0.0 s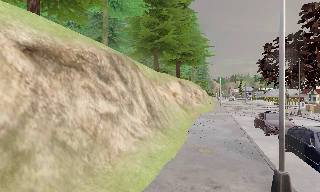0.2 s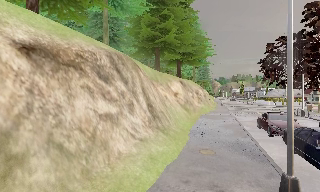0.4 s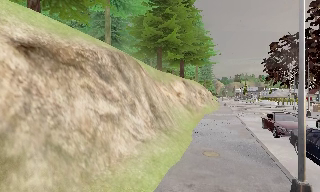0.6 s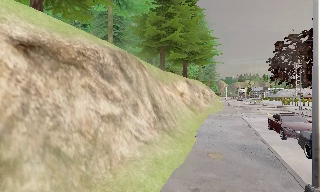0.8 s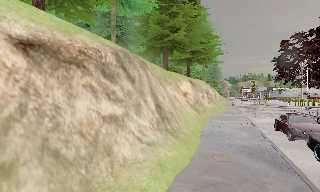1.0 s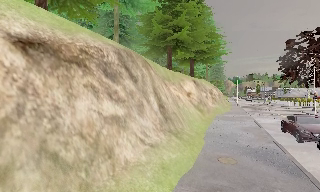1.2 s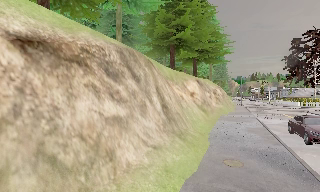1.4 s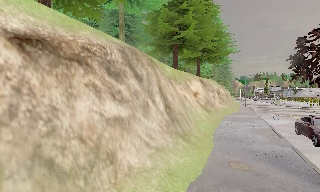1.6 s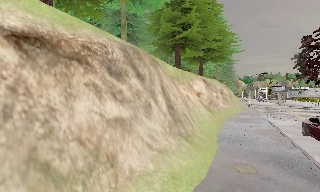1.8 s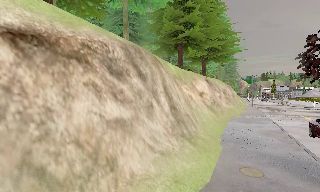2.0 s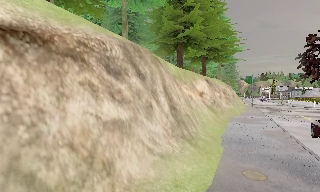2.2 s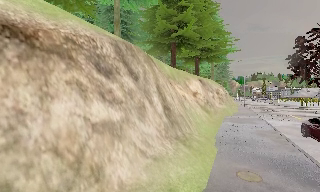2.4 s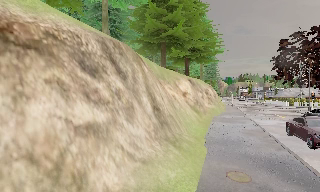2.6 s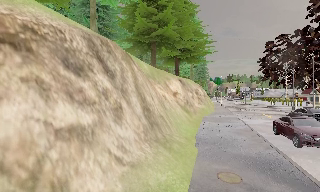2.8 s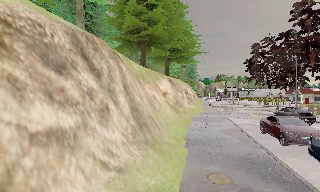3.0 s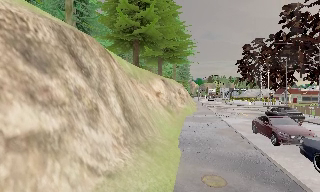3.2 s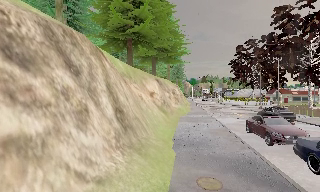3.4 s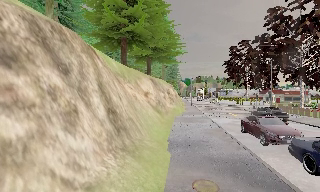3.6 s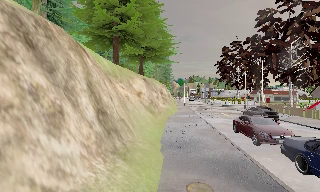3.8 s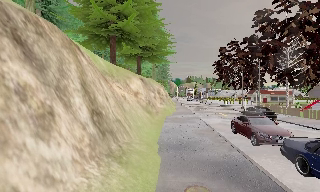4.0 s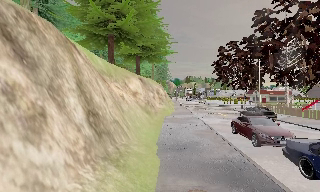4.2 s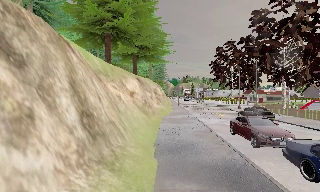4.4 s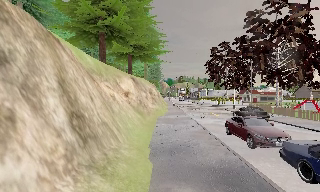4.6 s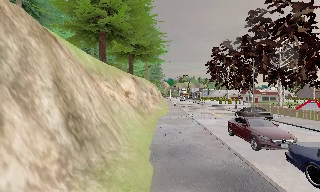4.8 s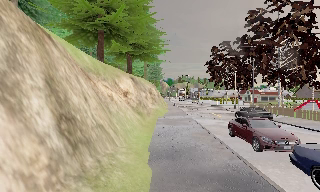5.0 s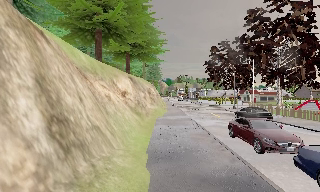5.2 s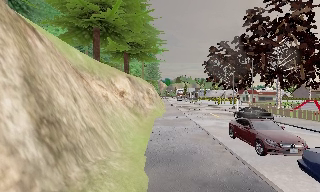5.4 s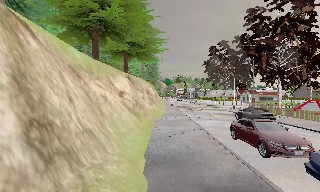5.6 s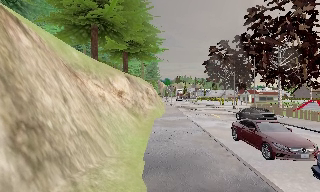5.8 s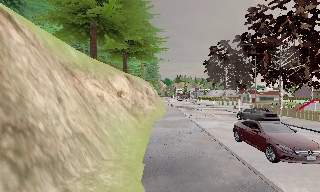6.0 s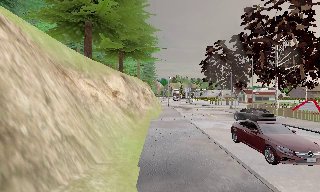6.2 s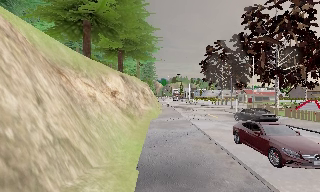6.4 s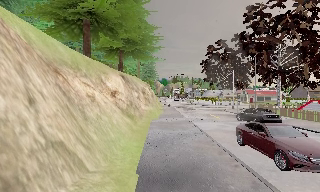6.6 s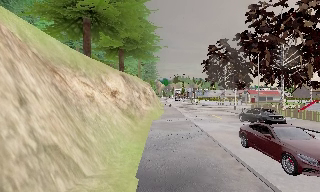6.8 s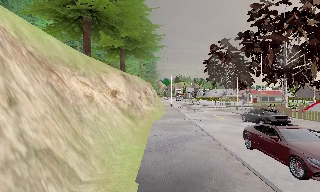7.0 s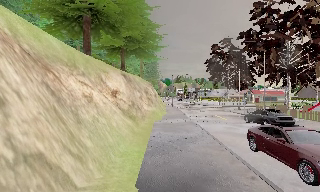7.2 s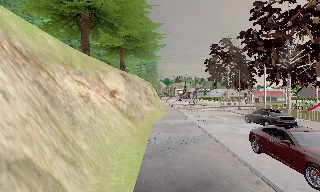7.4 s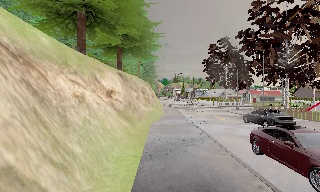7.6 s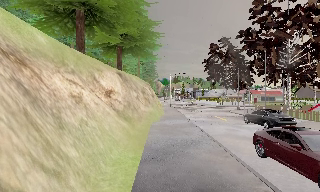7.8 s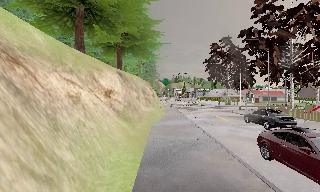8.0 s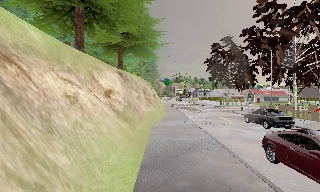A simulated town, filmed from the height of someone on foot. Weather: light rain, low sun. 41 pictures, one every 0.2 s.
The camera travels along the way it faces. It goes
forward.
0.0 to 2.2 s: The camera travels forward, about 2 m, so what stands in front looms larger.
2.2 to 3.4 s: The scene slides to the left, as the camera pans about 15 degrees to its right. It travels forward, about 1 m, so what stands in front looms larger.
3.4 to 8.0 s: The camera travels forward, about 6 m, so what stands in front looms larger.
The film runs forward here.
